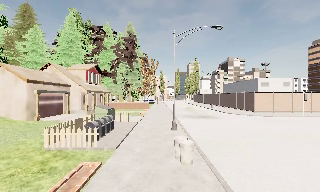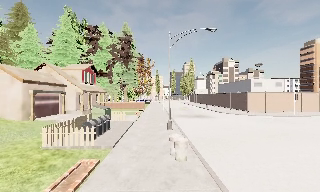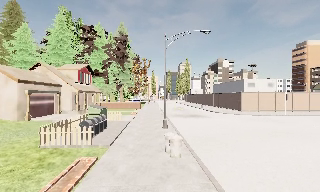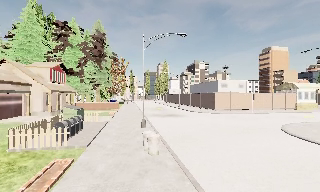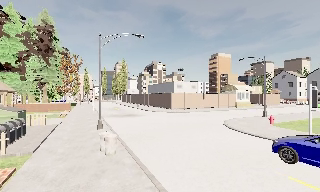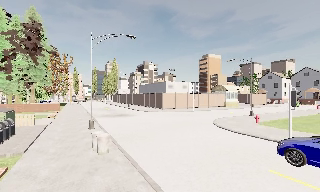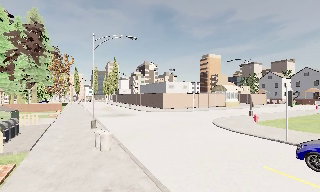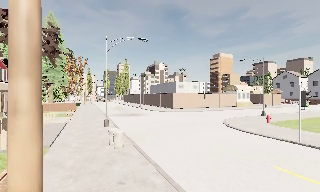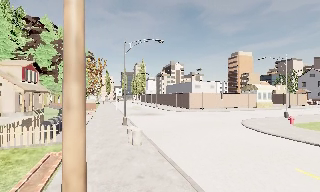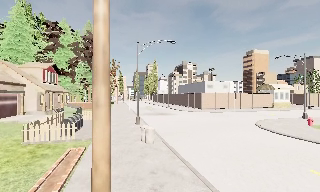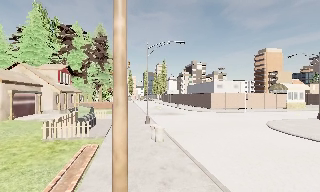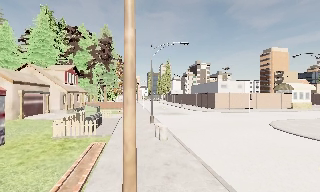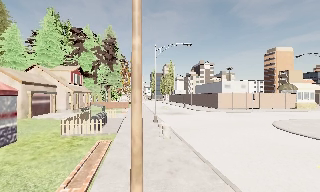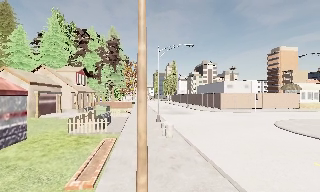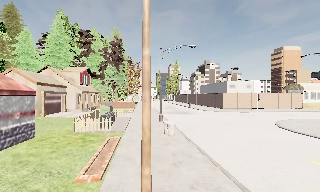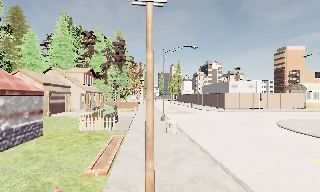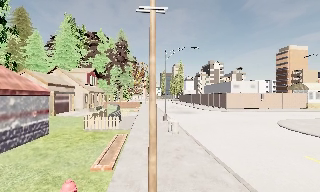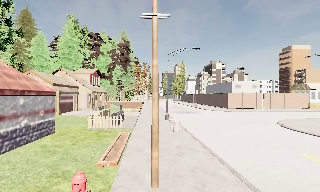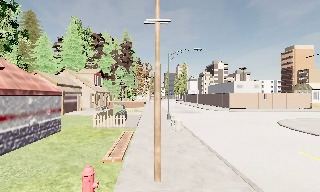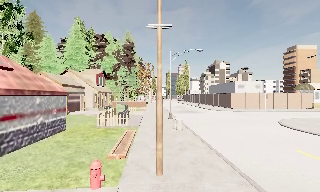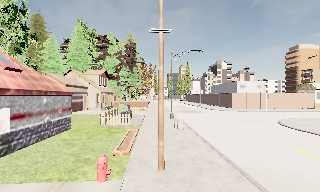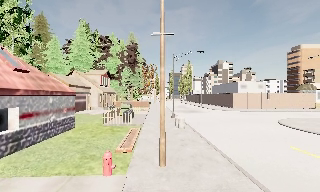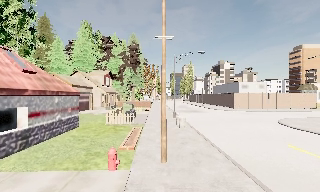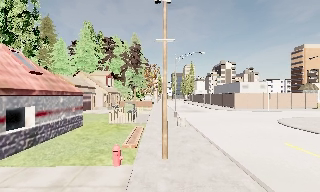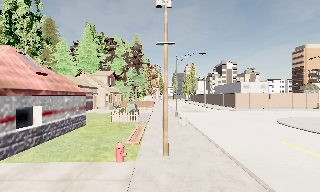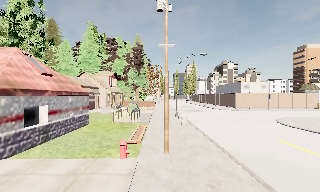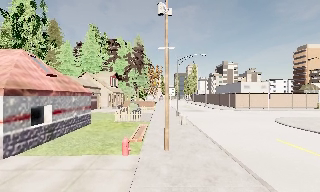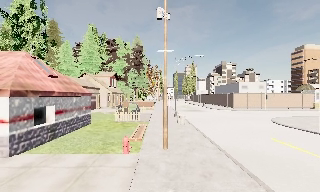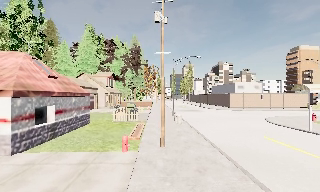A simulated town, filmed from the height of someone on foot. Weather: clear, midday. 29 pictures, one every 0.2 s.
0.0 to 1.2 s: The camera pans to its right, which is clockwise from overhead, by about 30 degrees. It travels backward, about 1.5 m, so what stands in front gets smaller.
1.2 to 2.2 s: The camera pans to its left, which is counterclockwise from overhead, by about 20 degrees. It travels backward, about 1.5 m, so what stands in front gets smaller.
2.2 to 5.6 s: The camera travels backward, about 6 m, so what stands in front gets smaller.
The film runs backward here.
